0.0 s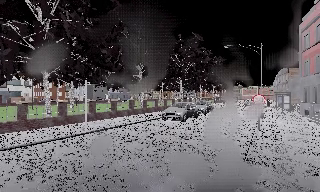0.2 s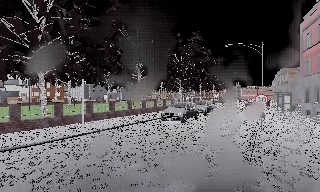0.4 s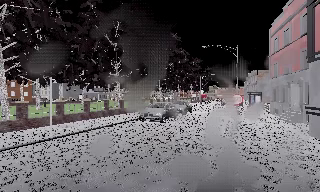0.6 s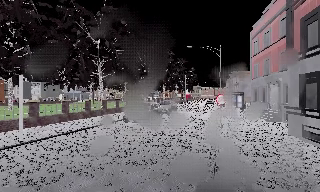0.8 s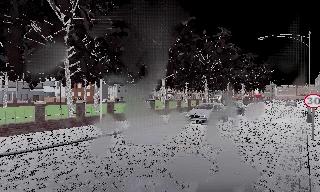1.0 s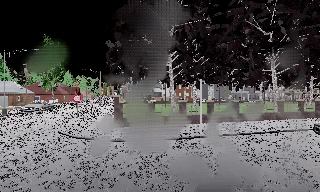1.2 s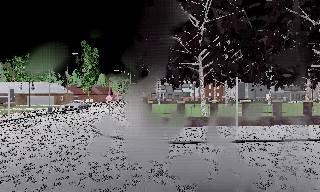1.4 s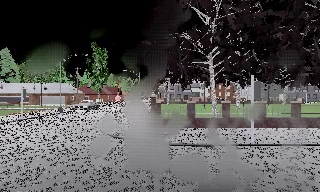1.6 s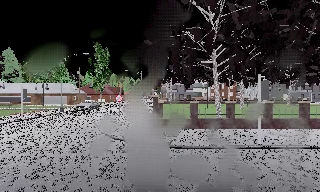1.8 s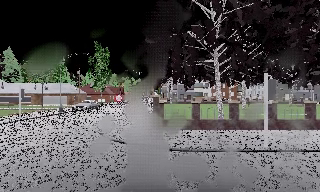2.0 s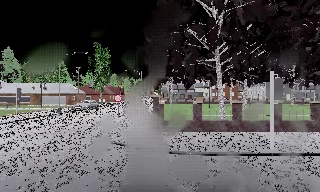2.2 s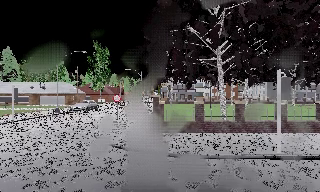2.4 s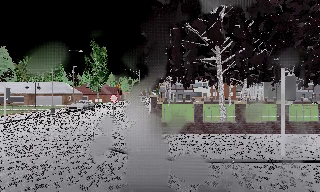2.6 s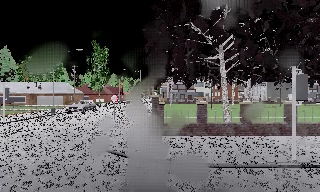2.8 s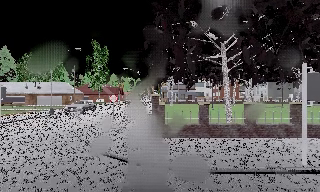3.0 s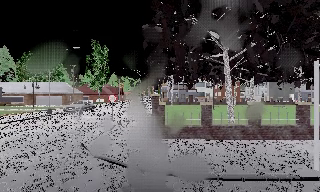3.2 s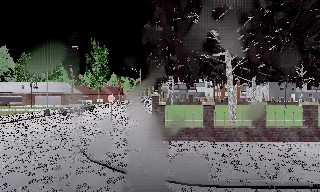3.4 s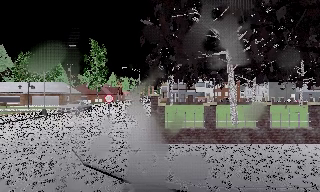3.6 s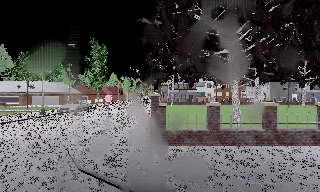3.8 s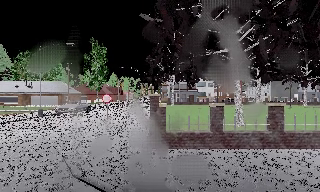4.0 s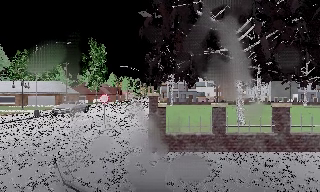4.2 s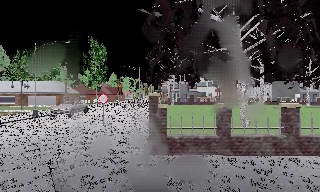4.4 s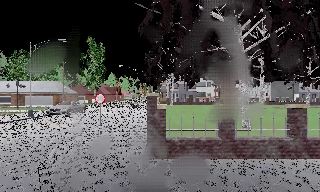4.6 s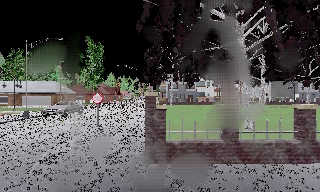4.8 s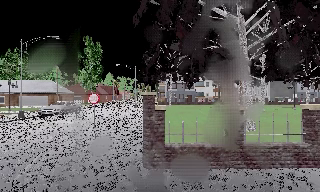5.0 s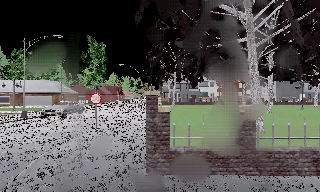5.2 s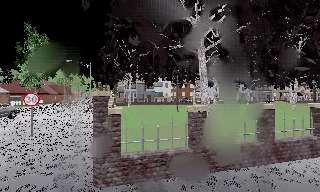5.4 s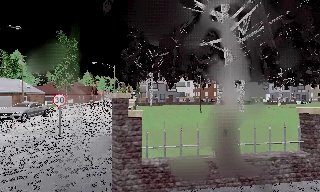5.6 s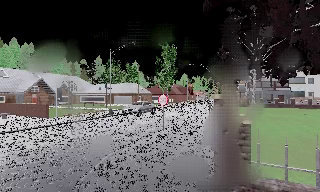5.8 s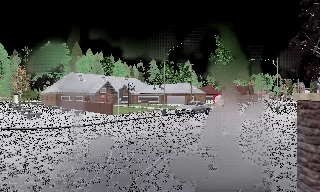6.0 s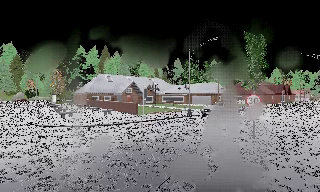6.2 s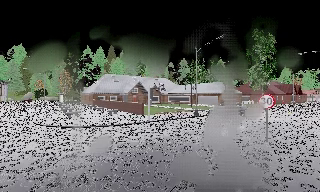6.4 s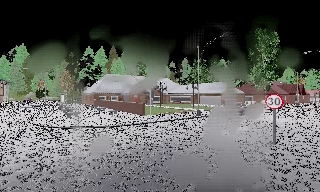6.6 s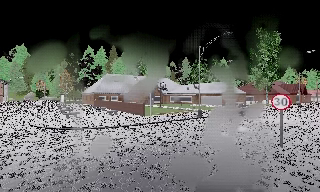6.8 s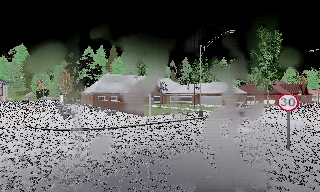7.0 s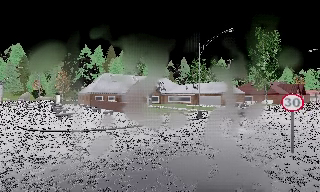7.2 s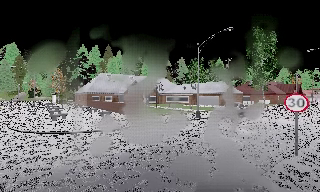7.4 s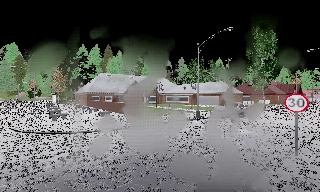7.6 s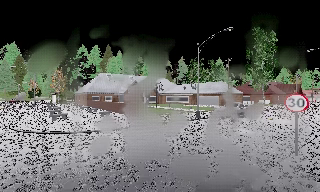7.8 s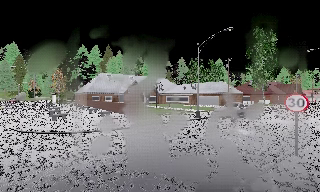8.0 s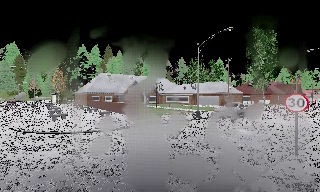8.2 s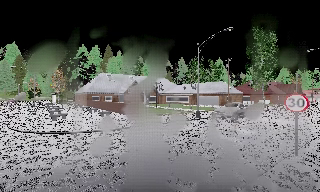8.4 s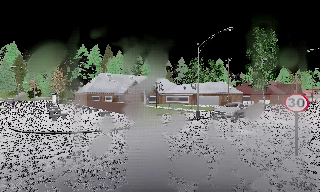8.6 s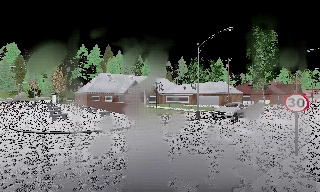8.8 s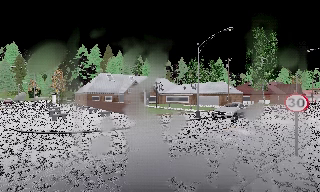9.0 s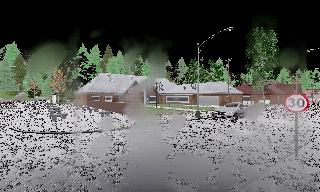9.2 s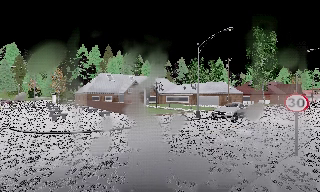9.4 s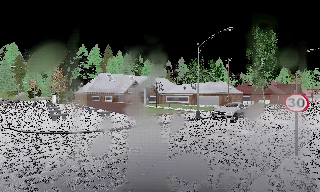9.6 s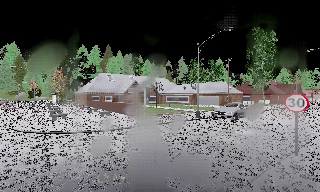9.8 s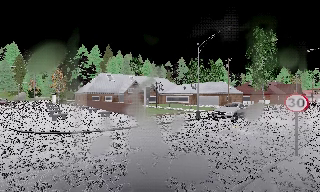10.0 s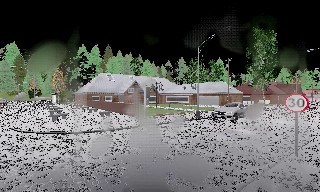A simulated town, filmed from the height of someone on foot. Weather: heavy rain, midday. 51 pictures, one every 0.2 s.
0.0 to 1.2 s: The camera pans to its left, which is counterclockwise from overhead, by about 50 degrees. It travels forward, about 2 m.
1.2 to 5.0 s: The camera travels forward, about 7 m, so what stands in front looms larger.
5.0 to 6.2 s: The camera pans to its left, which is counterclockwise from overhead, by about 55 degrees. It travels forward, about 2 m.
6.2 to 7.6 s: The camera travels forward, about 2 m, so what stands in front looms larger. It loses speed.
7.6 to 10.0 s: The camera keeps its place and its aim.
The film runs forward here.
